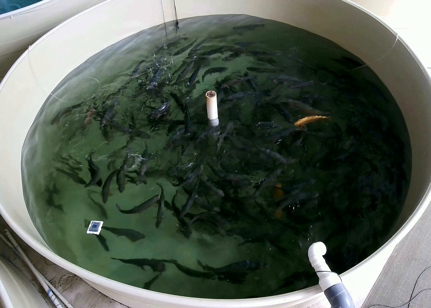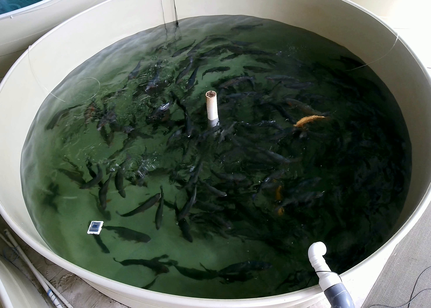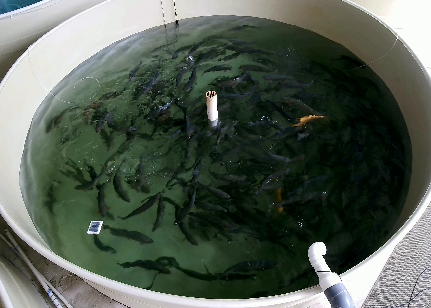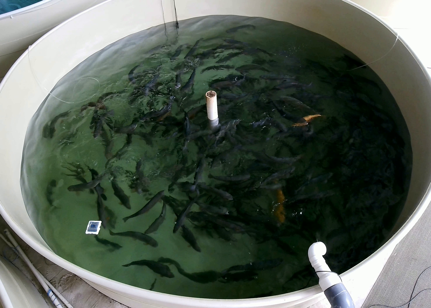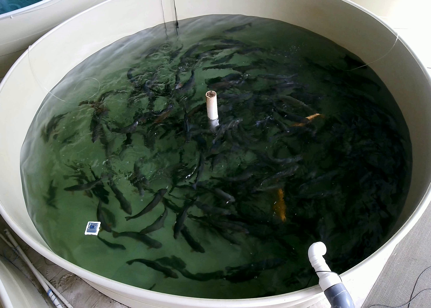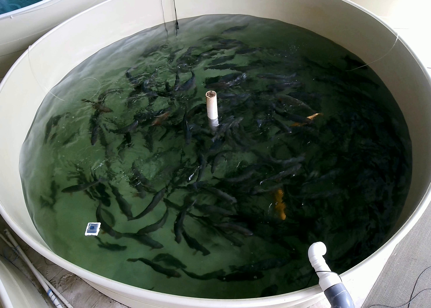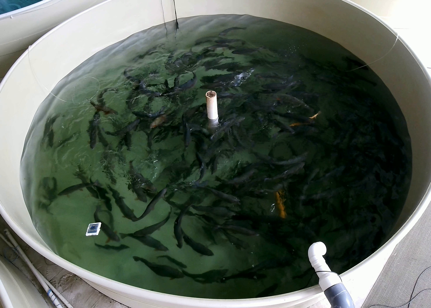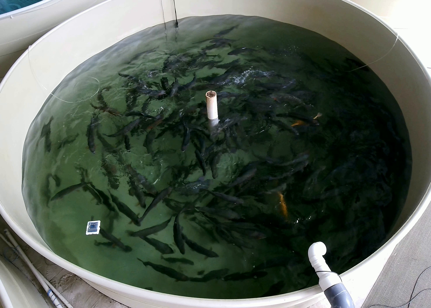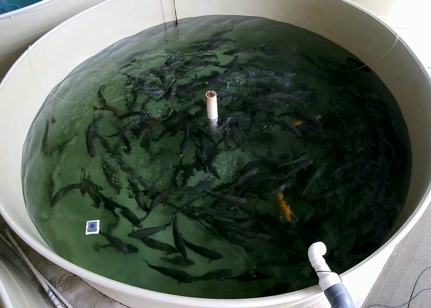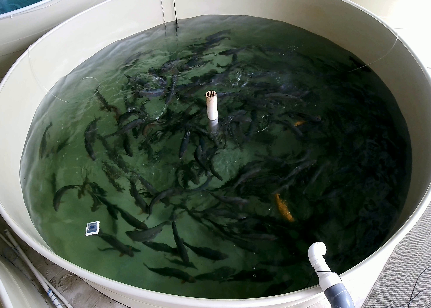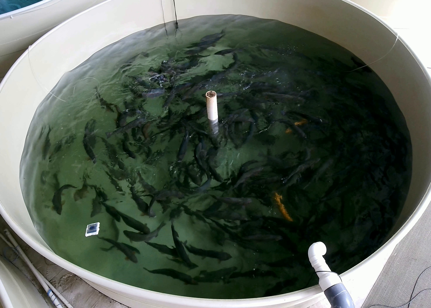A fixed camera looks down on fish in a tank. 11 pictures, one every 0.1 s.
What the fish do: Foraging.
